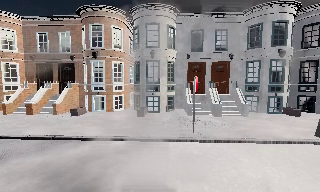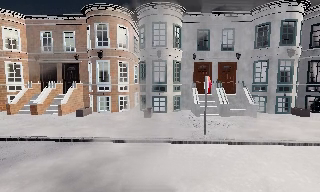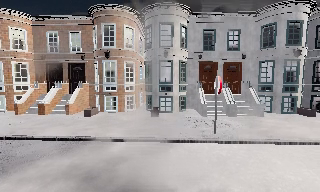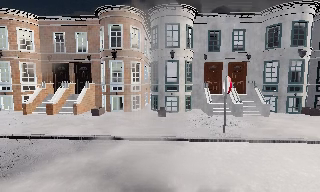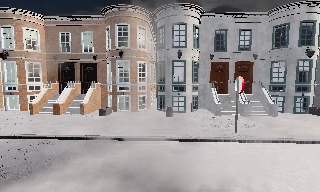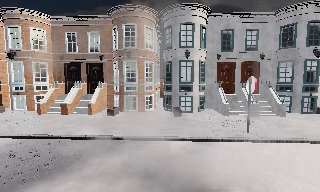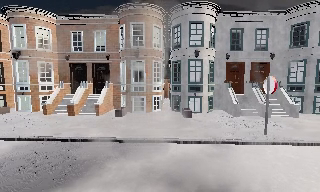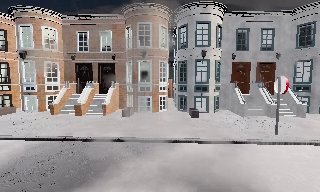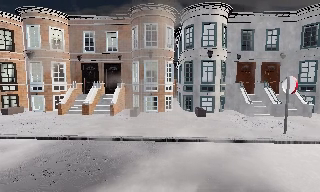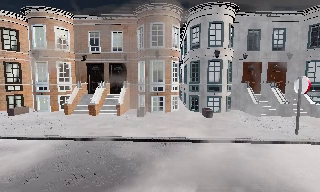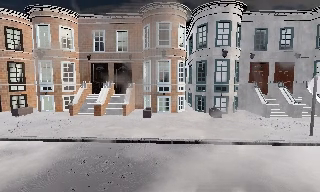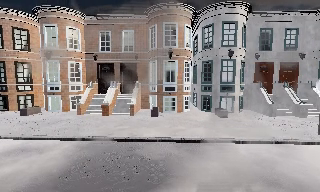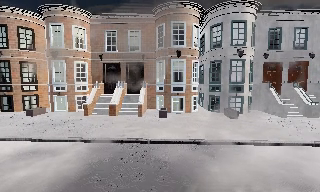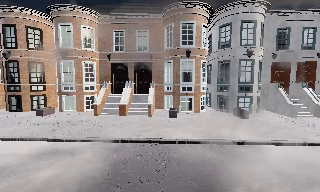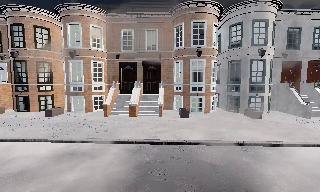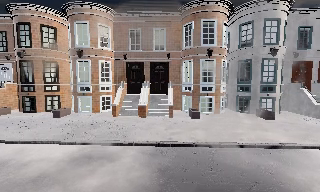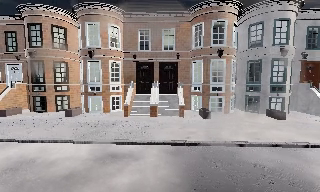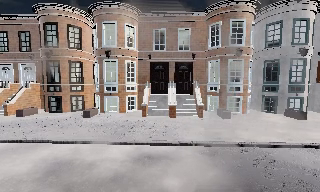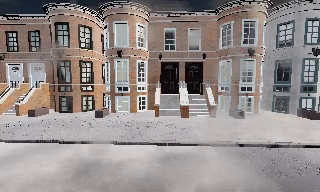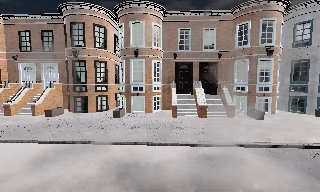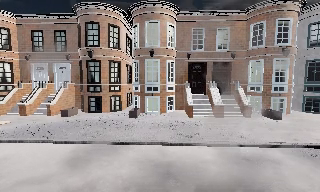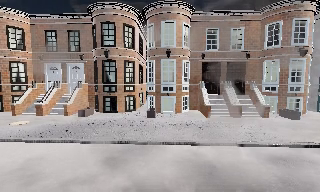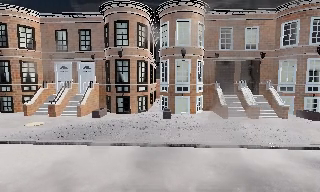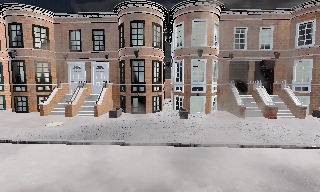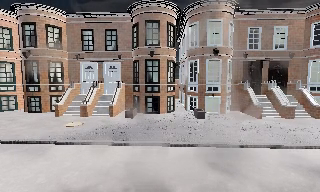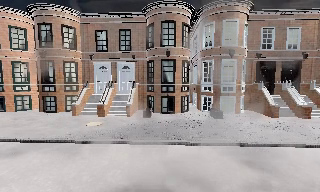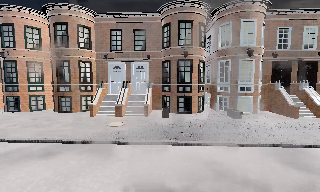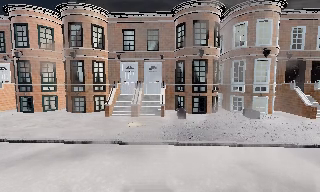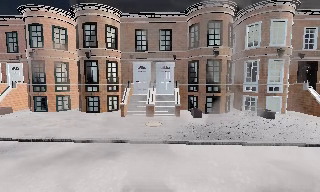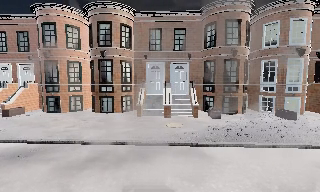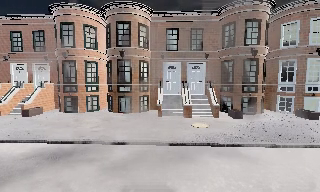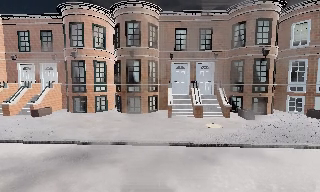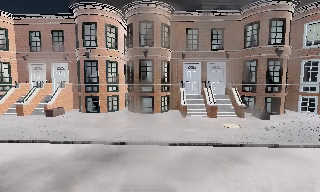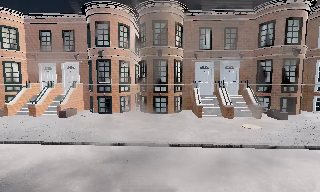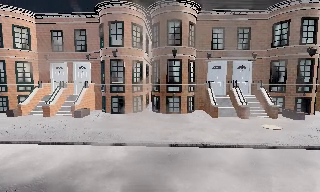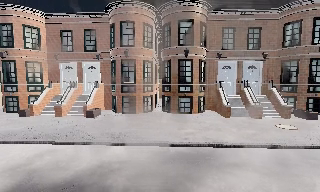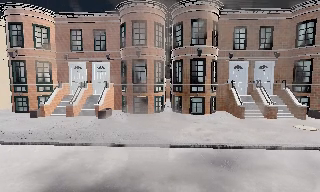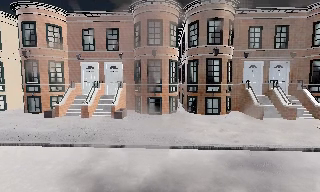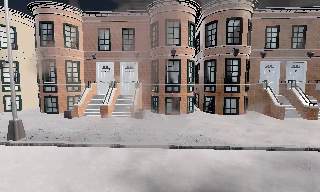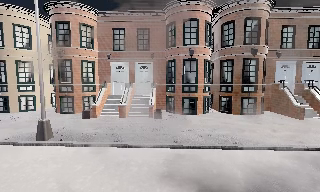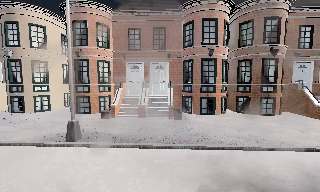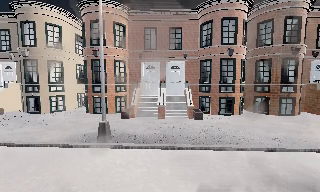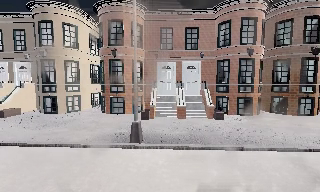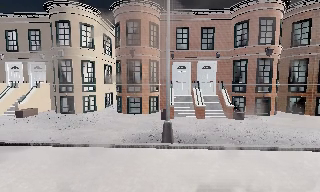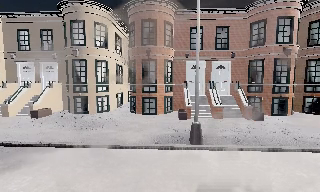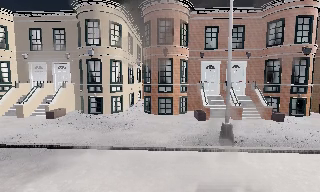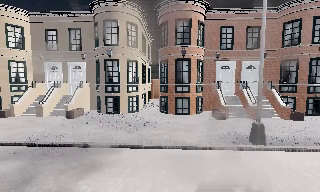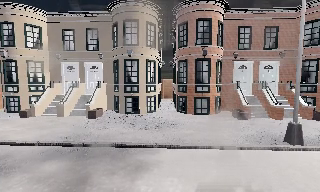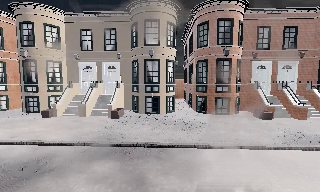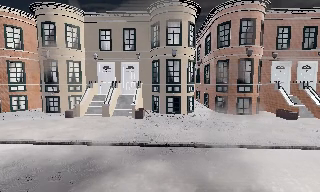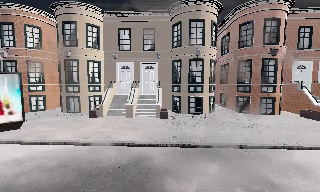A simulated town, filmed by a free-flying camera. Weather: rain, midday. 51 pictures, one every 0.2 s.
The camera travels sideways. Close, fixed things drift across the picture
to the right.
0.0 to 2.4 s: The camera travels to its left, about 5 m, so close, fixed things drift to the right.
2.4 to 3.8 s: The camera travels to its left, about 5 m, so close, fixed things drift to the right. It gains speed.
3.8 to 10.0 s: The camera travels to its left, about 30 m, so close, fixed things drift to the right.
The film runs backward here.
